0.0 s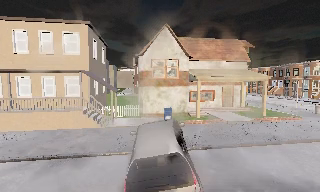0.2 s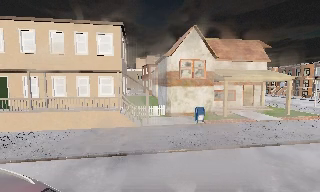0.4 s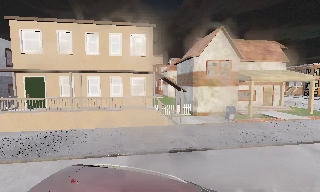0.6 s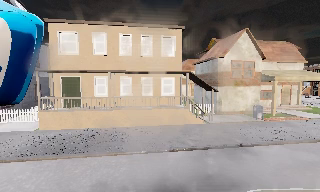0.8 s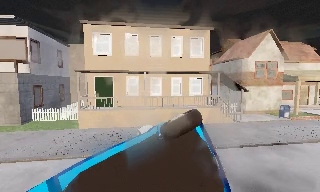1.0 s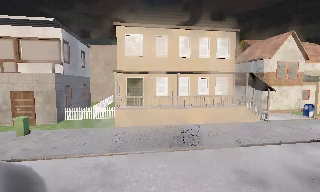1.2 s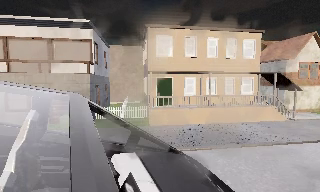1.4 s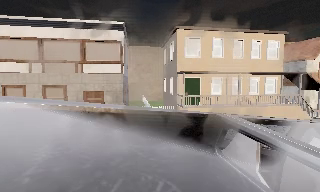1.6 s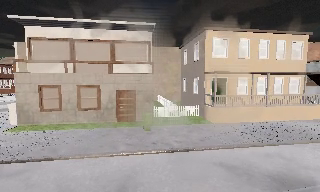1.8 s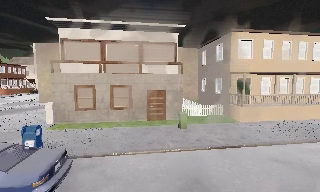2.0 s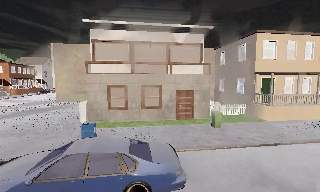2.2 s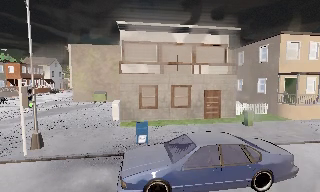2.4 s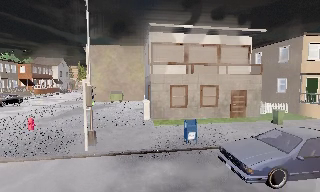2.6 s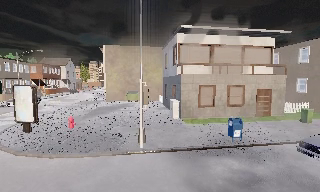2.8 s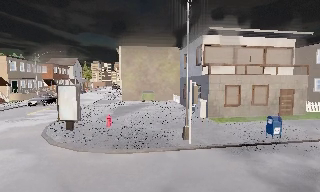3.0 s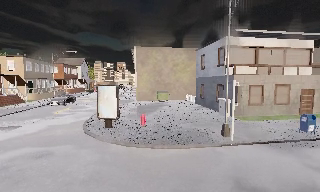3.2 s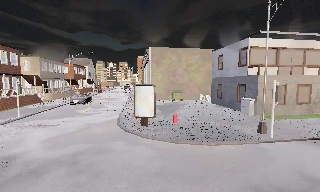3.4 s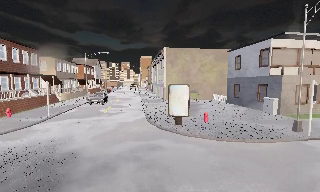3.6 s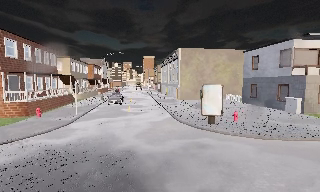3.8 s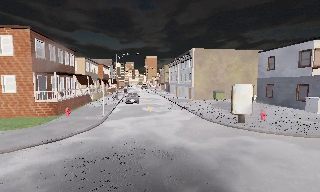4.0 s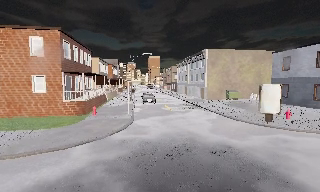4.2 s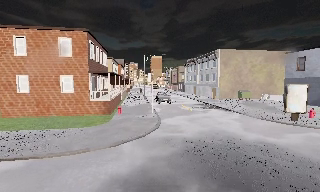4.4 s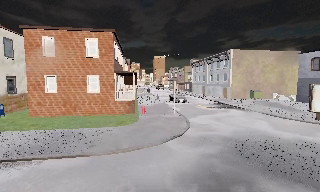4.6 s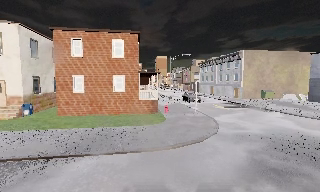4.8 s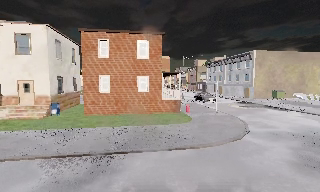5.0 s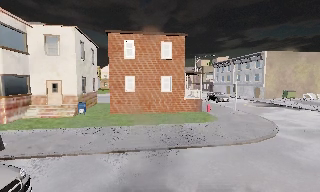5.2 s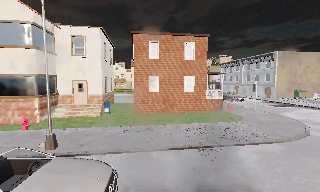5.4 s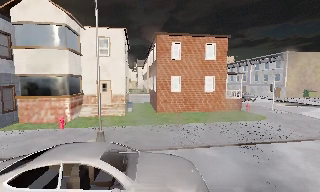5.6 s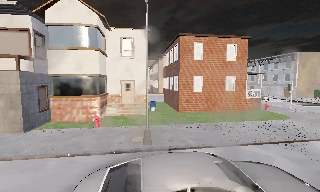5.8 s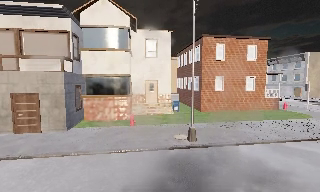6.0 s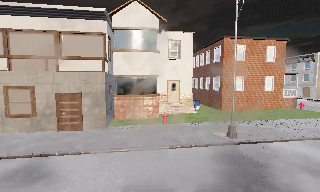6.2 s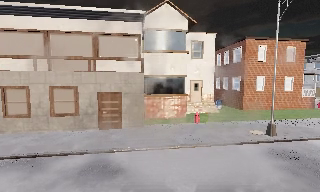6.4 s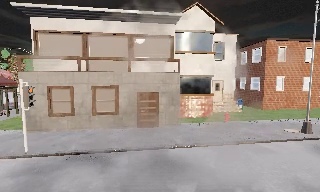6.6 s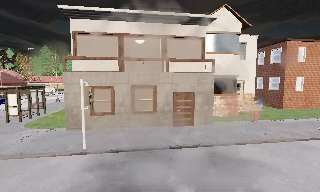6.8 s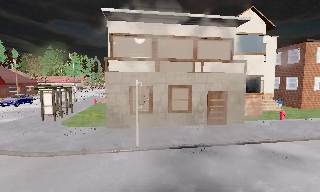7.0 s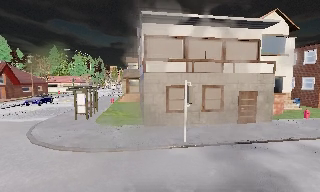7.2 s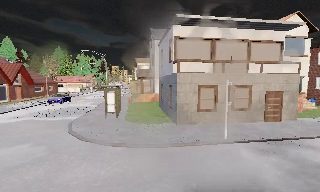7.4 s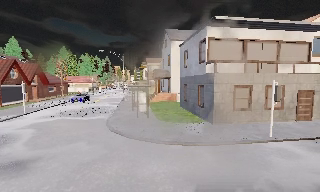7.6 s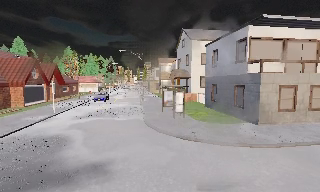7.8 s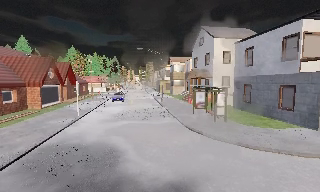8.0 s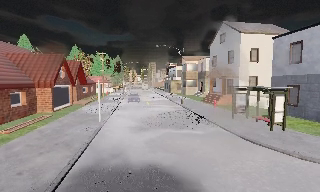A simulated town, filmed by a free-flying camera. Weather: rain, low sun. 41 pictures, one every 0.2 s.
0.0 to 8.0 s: The camera travels to its left, about 95 m, so close, fixed things drift to the right.
The film runs backward here.
